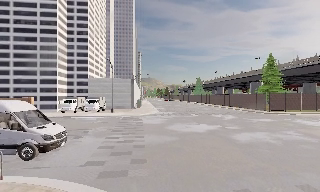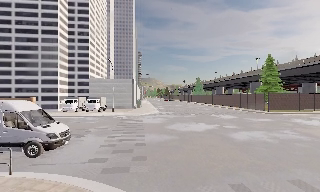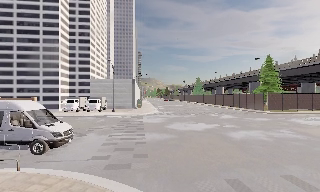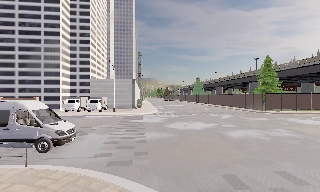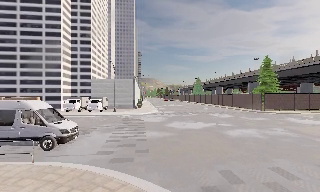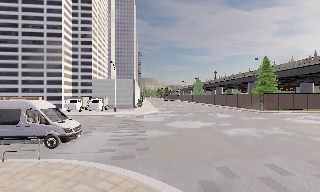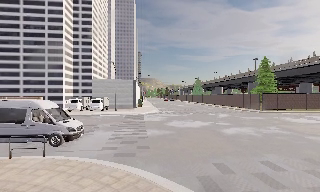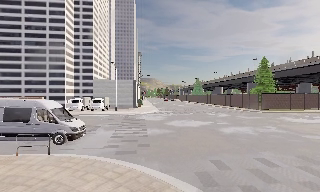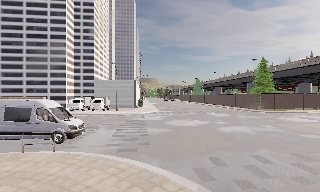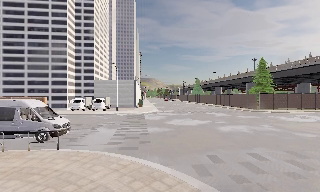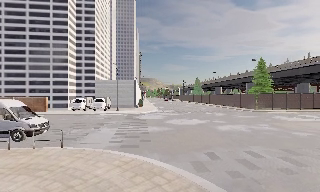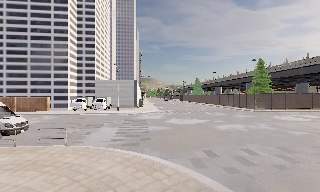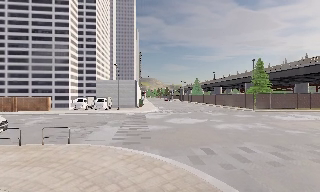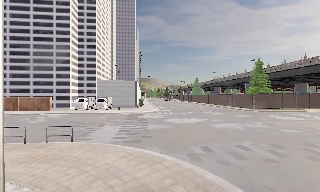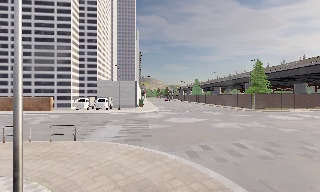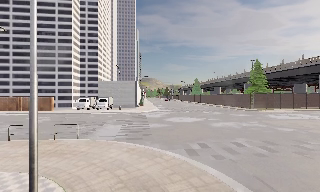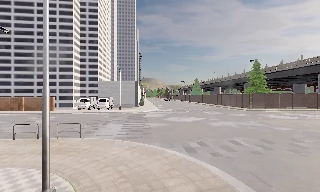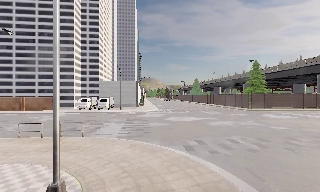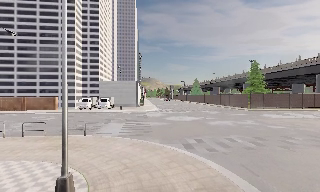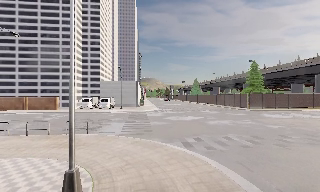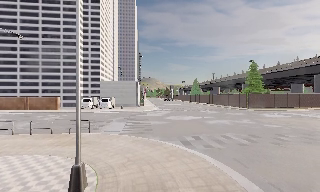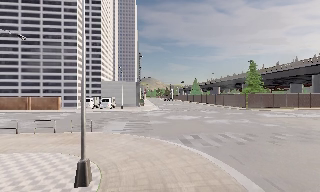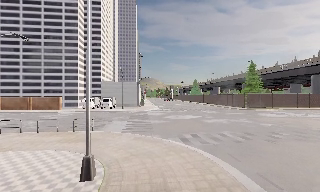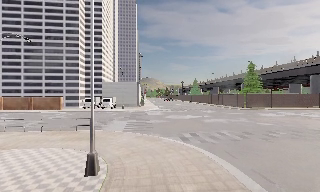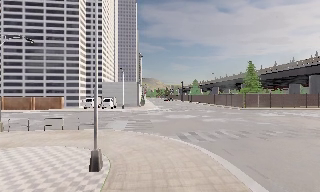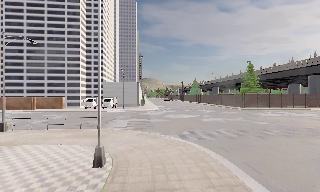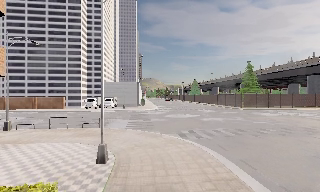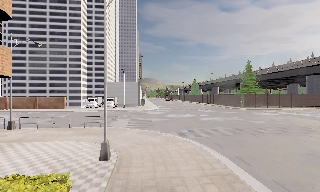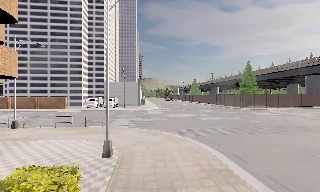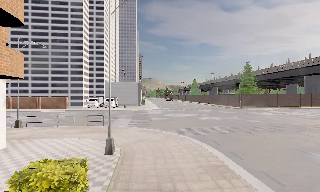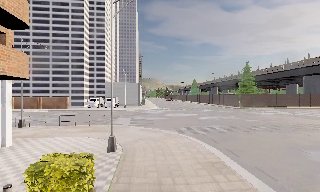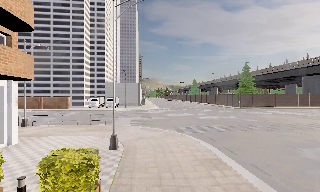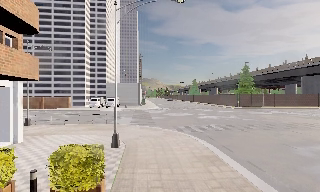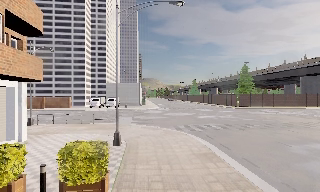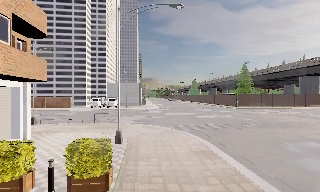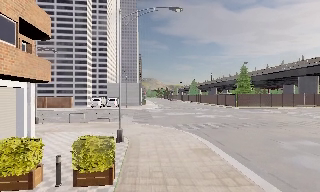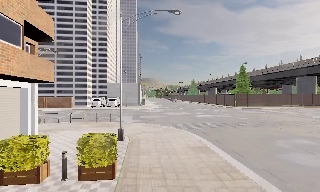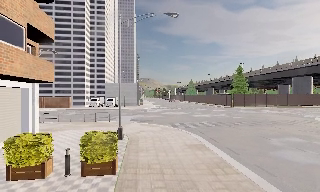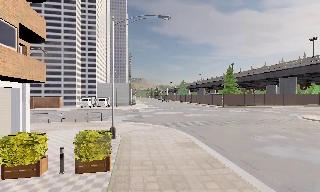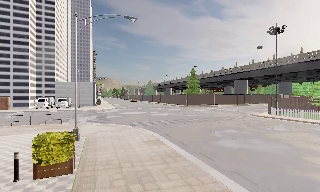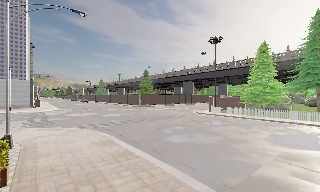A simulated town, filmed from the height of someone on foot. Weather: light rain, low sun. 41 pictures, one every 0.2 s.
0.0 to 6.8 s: The camera travels backward, about 10 m, so what stands in front gets smaller.
6.8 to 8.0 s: The camera pans to its right, which is clockwise from overhead, by about 30 degrees. It travels backward, about 2 m.
The film runs backward here.
